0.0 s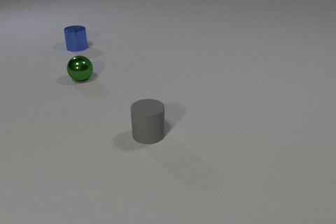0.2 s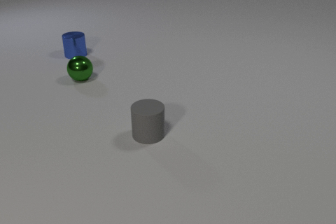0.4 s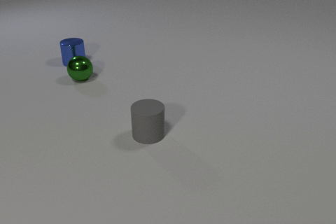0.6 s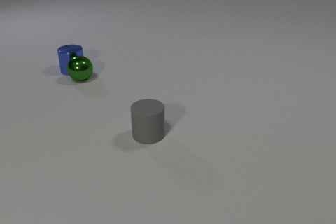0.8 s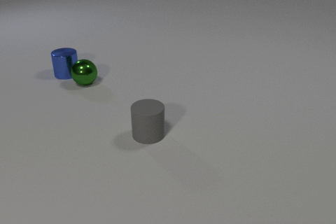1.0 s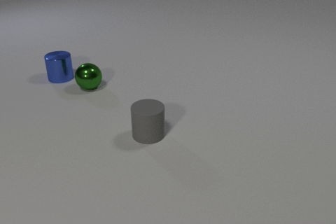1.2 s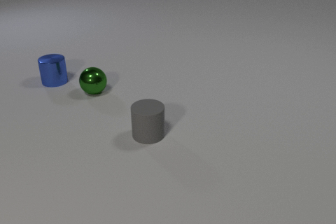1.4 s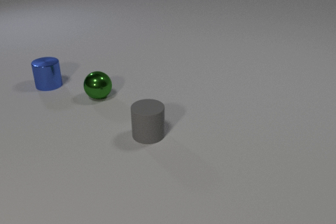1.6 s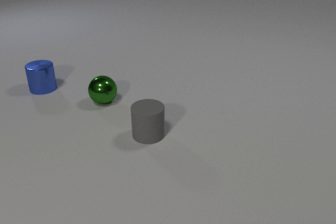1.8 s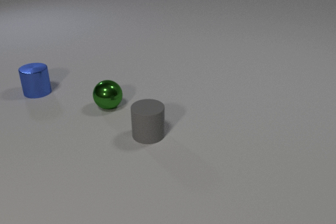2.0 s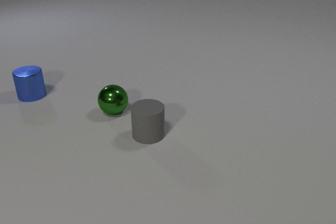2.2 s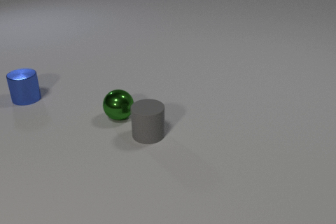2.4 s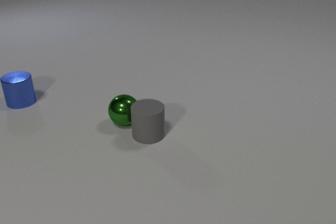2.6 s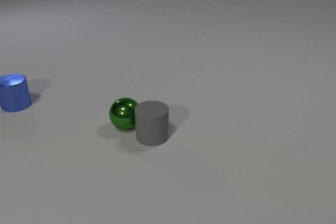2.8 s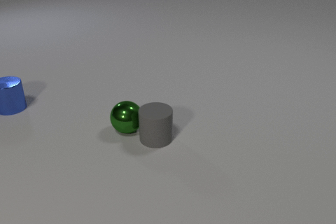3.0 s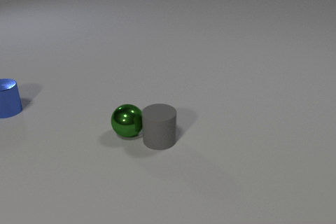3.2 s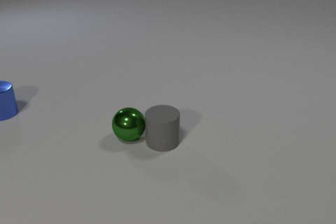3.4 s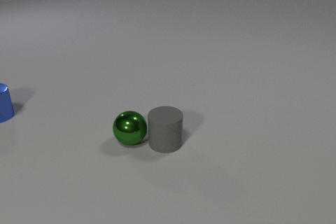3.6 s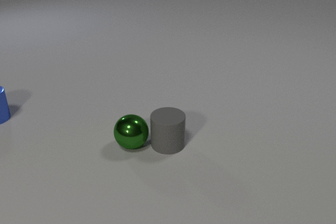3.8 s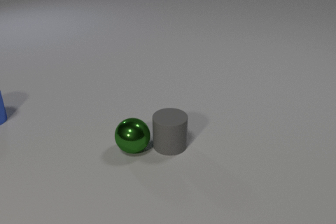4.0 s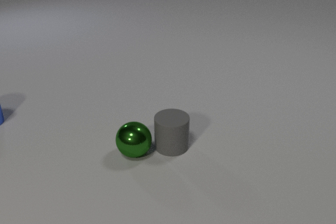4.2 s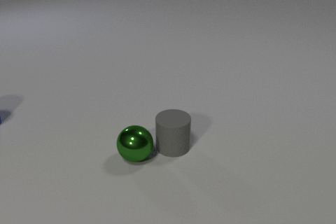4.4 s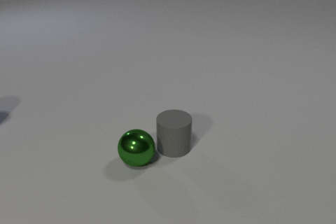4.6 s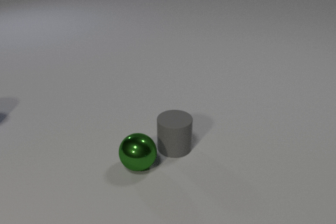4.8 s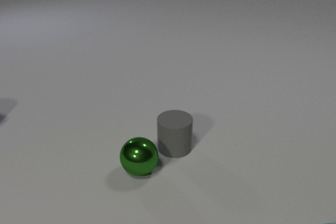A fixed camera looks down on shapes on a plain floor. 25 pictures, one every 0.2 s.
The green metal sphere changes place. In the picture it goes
toward the camera.
The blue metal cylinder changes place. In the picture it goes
toward the camera.
0.0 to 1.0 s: The blue metal cylinder slides toward the camera. The green metal sphere rolls toward the camera. The blue metal cylinder and the green metal sphere collide.
1.0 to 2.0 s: The blue metal cylinder slides toward the camera and to the left. The green metal sphere rolls toward the camera and to the right.
2.0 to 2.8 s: The blue metal cylinder slides toward the camera and to the left. The green metal sphere rolls toward the camera. The gray rubber cylinder slides to the right and toward the camera. The green metal sphere and the gray rubber cylinder collide.
2.8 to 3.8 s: The blue metal cylinder slides to the left and toward the camera. The green metal sphere rolls toward the camera. The gray rubber cylinder slides to the right and toward the camera.
3.8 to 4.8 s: The blue metal cylinder slides to the left, leaves at the left edge. The green metal sphere rolls toward the camera.
What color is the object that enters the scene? cyan.
What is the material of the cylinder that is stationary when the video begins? rubber.
What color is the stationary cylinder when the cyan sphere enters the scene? gray.
